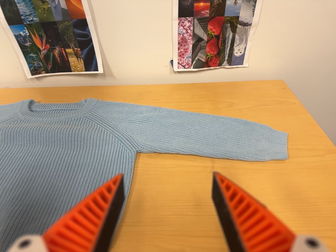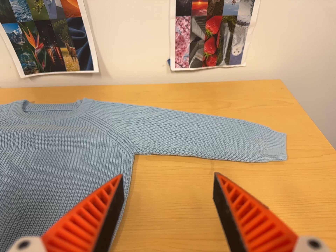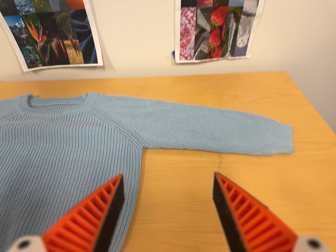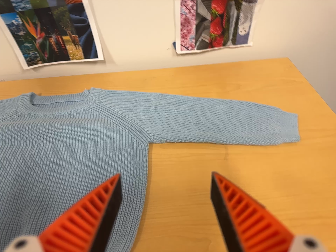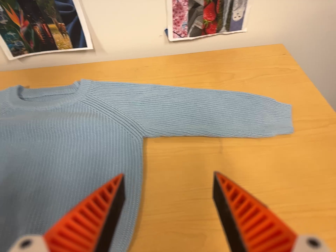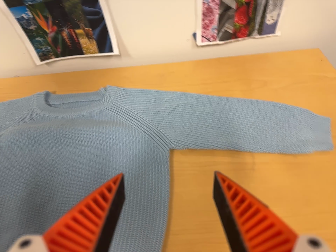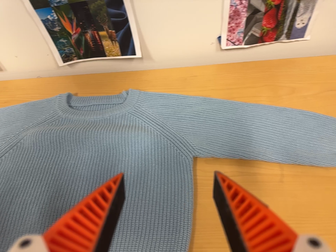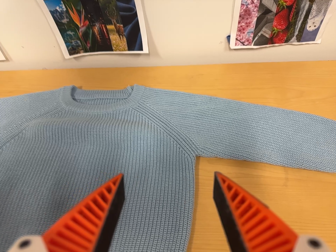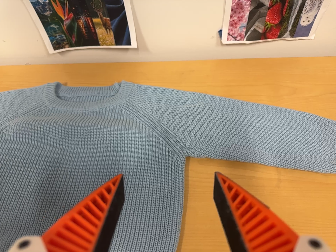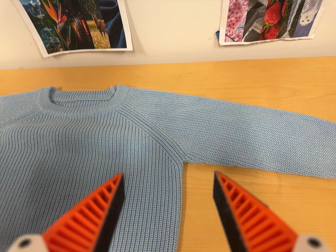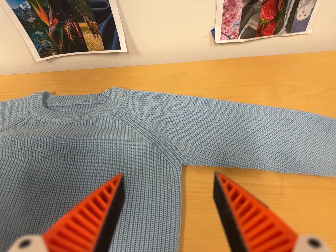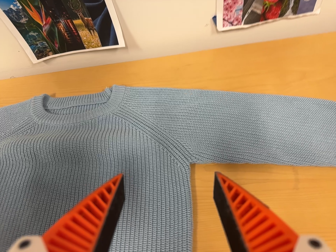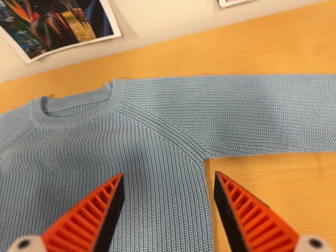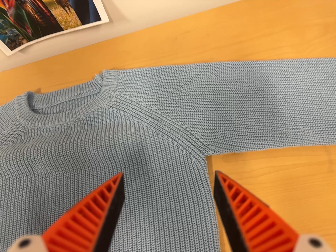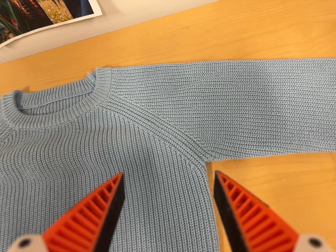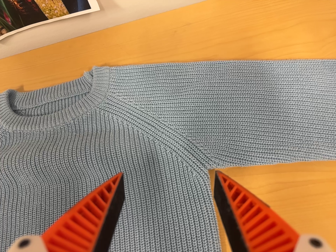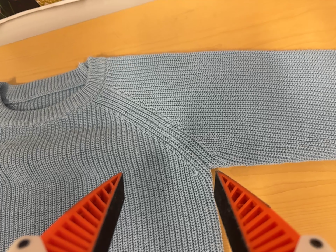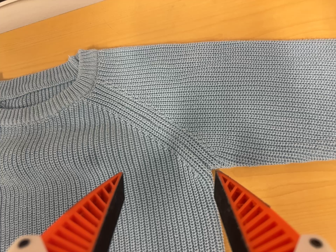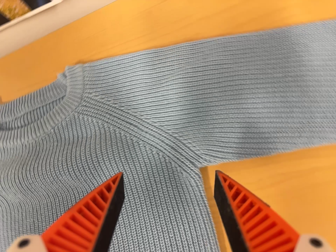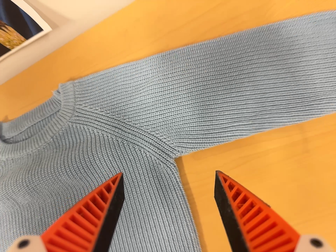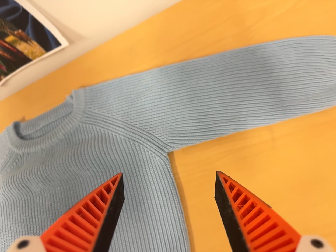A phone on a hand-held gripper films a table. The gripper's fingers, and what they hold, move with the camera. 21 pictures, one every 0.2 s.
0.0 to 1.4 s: The camera travels toward the top of its view, to its left and forward, about 12 cm. Its aim tips toward the bottom of its view by about 10 degrees.
1.4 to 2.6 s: The camera travels forward and toward the top of its view, about 14 cm, so what stands in front looms larger. Its aim tips toward the bottom of its view by about 15 degrees. It rolls about its line of sight by about 15 degrees, and the scene rotates counterclockwise.
2.6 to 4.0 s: The camera travels to its right and backward, about 10 cm. It rolls about its line of sight by about 10 degrees, and the scene rotates counterclockwise.
The film runs forward here.
